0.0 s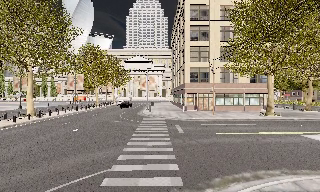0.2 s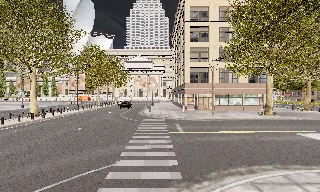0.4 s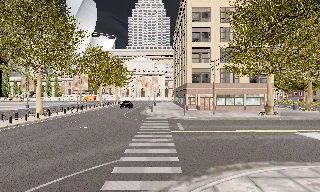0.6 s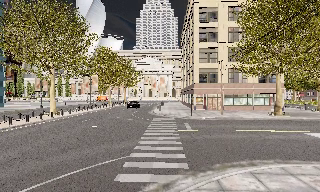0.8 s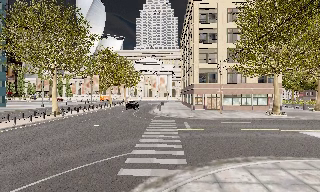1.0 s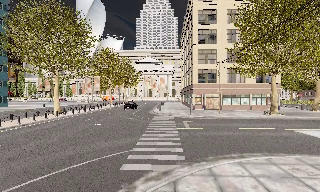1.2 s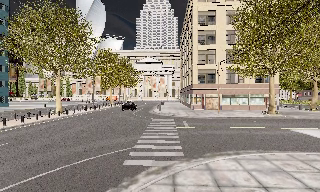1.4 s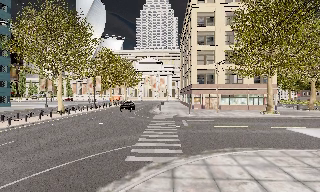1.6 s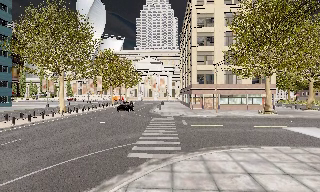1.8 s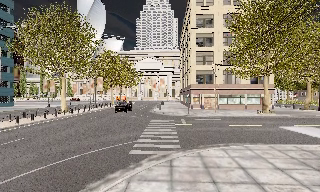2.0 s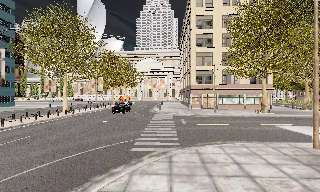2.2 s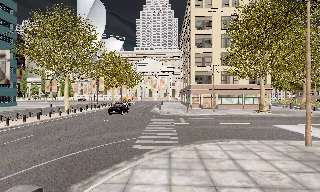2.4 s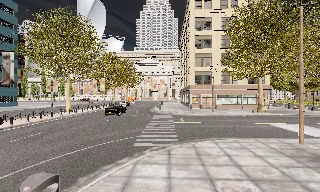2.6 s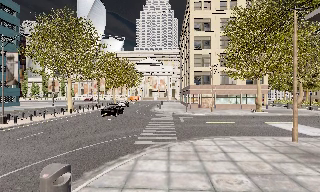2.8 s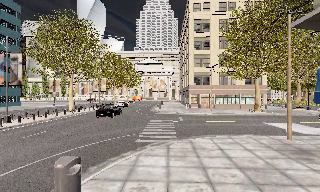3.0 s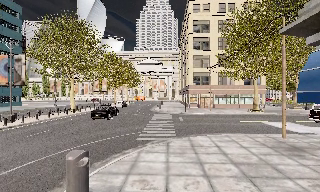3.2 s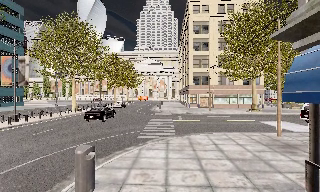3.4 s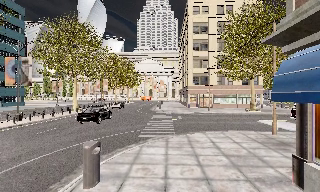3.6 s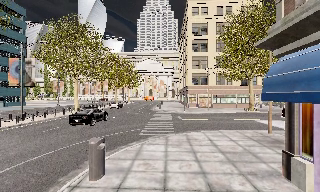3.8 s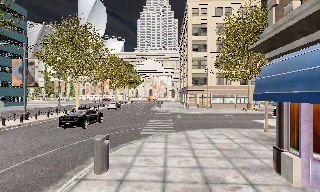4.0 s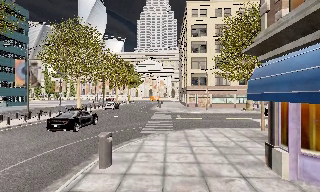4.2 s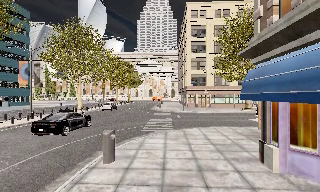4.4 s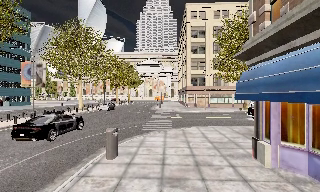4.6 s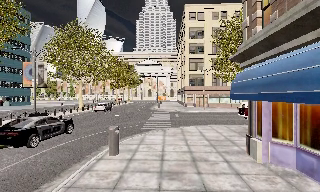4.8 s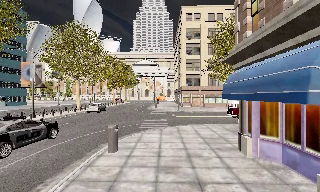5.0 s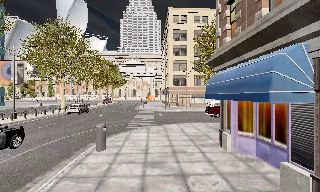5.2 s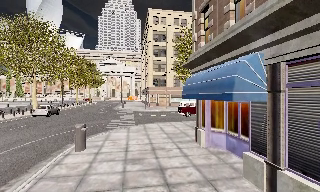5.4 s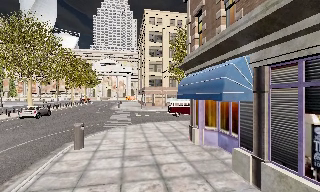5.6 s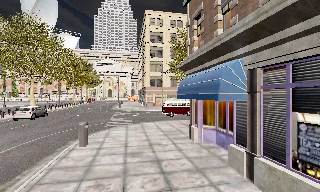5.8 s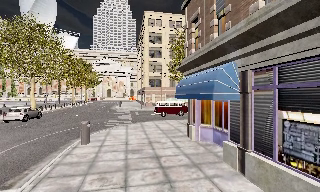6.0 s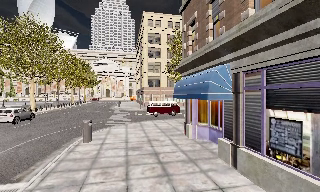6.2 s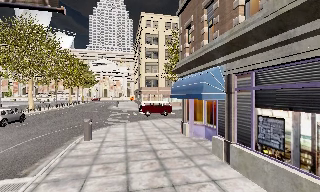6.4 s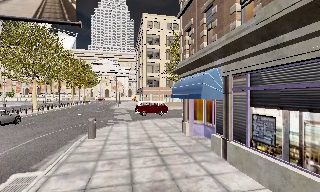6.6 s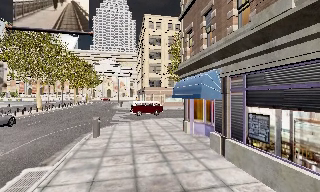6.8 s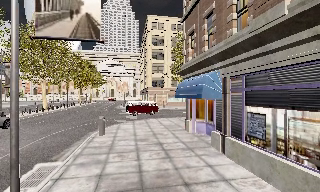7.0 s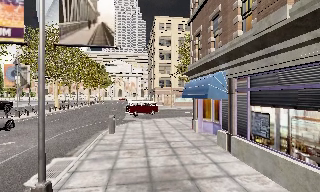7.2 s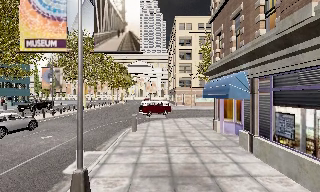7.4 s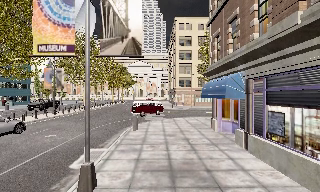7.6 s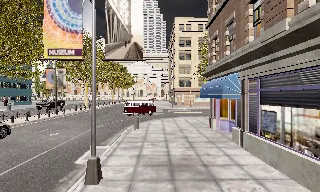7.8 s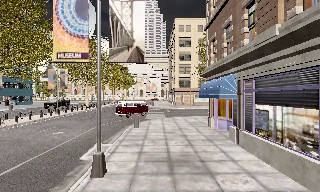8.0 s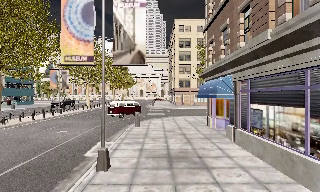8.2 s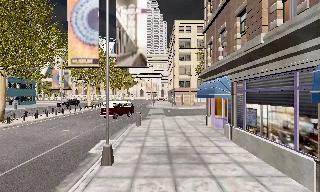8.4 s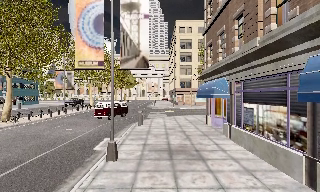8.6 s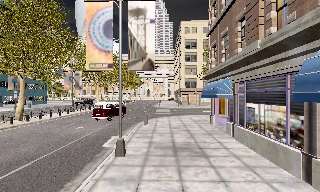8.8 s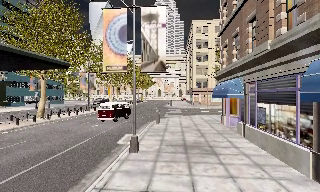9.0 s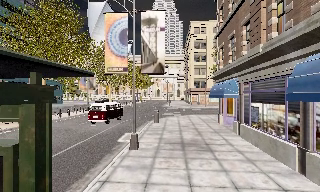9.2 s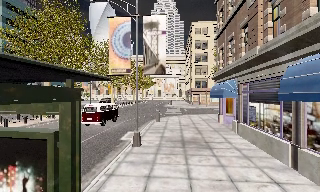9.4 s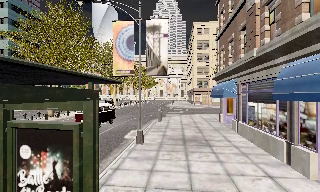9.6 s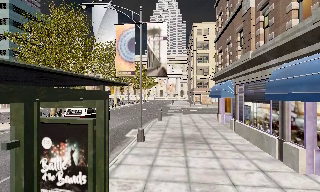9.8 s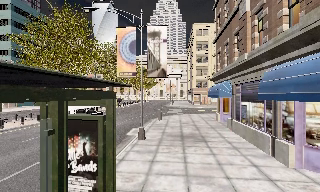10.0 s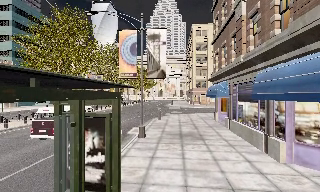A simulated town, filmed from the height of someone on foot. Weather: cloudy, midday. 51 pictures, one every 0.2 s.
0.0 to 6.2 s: The camera pans to its right, which is clockwise from overhead, by about 10 degrees. It travels backward, about 12 m, so what stands in front gets smaller.
6.2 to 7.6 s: The camera pans to its left, which is counterclockwise from overhead, by about 10 degrees. It travels backward, about 2.5 m, so what stands in front gets smaller.
7.6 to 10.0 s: The camera travels backward, about 4.5 m, so what stands in front gets smaller.
The film runs backward here.
